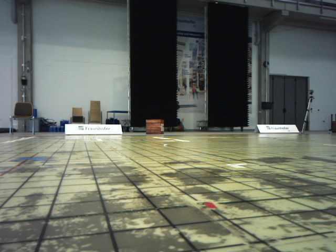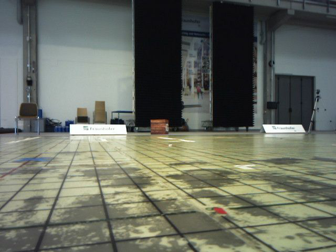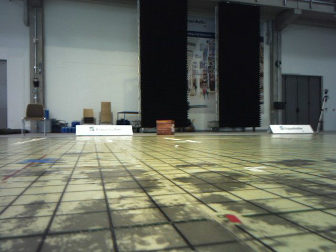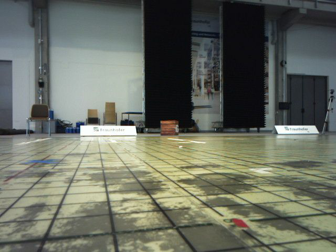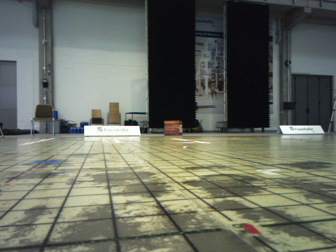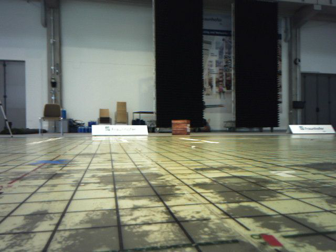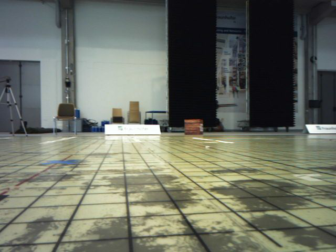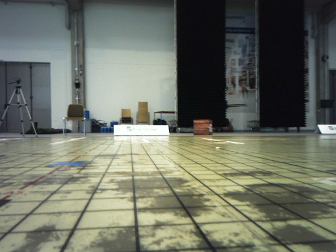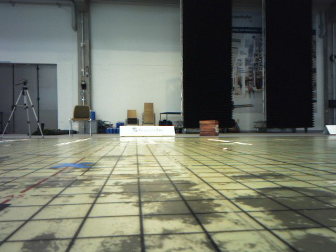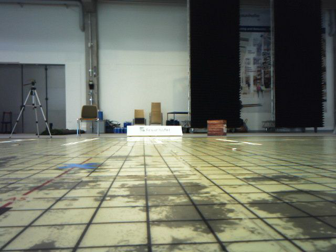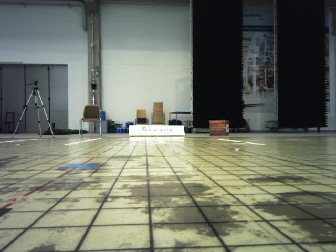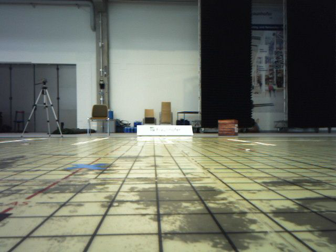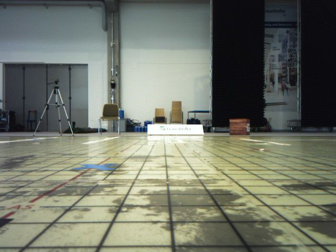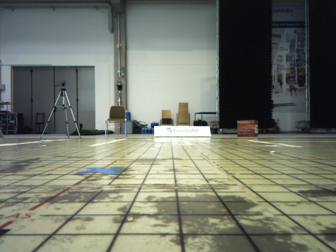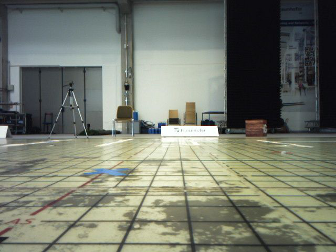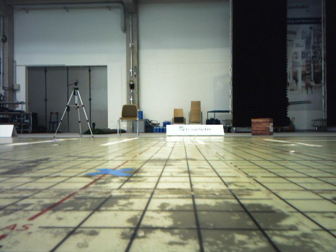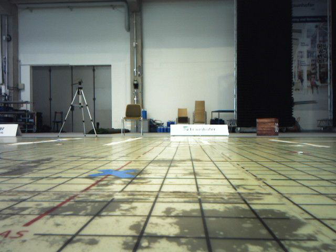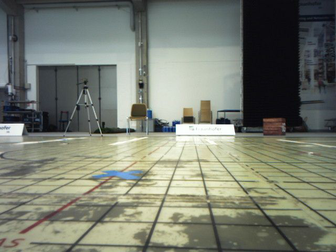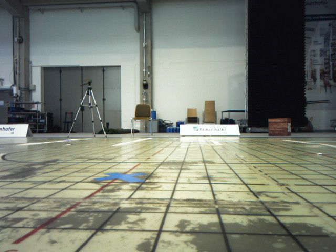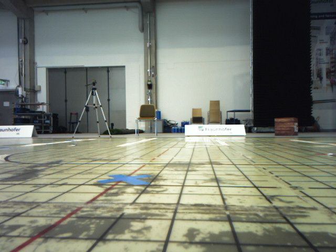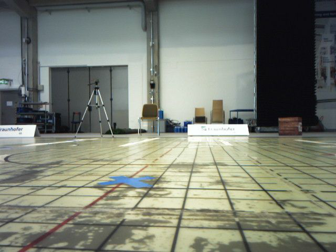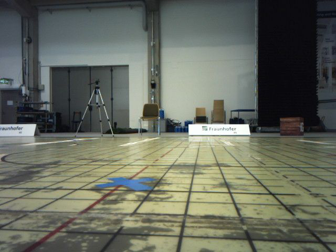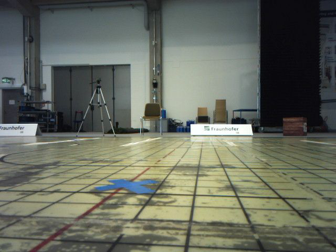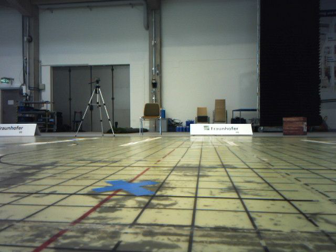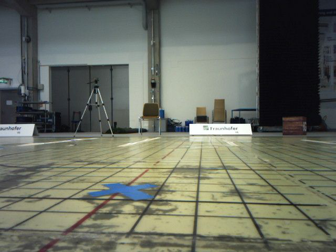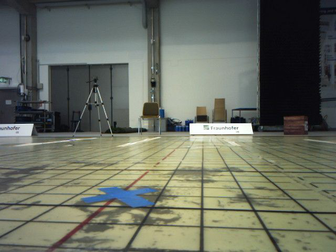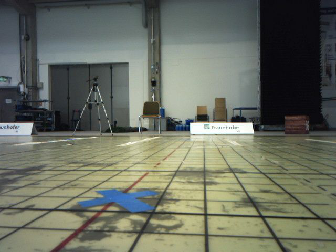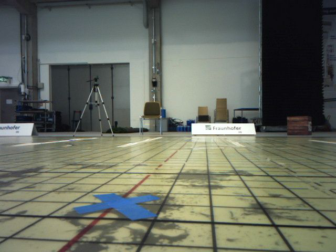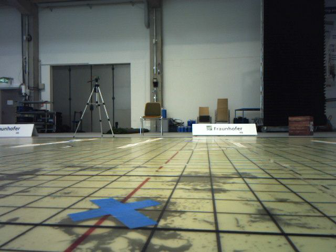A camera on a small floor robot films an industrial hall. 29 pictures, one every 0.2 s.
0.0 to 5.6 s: The camera pans to its left, which is counterclockwise from overhead, by about 25 degrees. It travels forward, about 1.2 m, so what stands in front looms larger.
The film runs forward here.
